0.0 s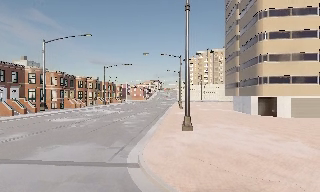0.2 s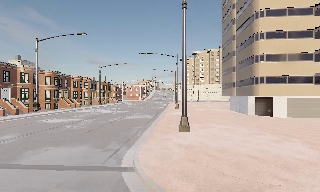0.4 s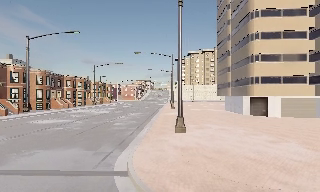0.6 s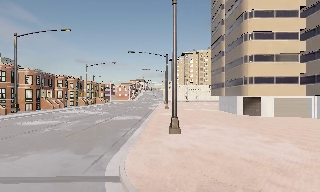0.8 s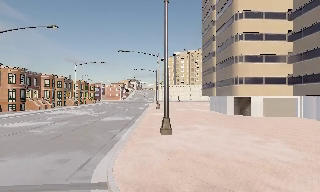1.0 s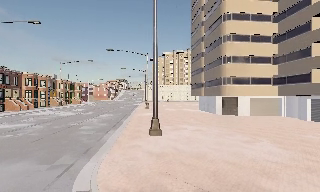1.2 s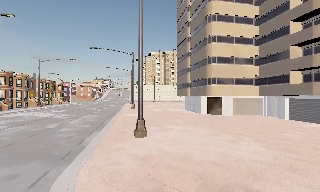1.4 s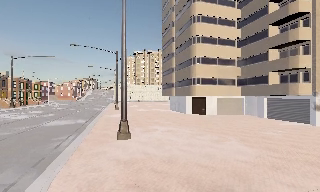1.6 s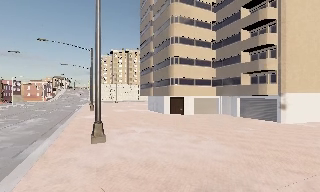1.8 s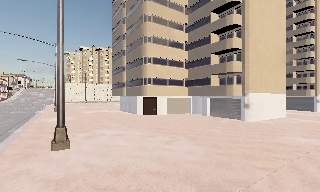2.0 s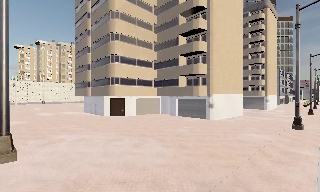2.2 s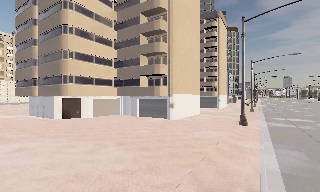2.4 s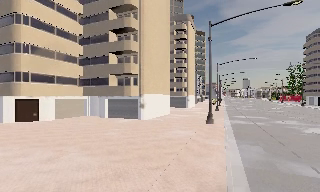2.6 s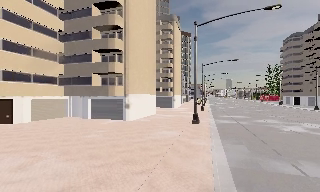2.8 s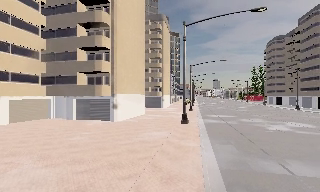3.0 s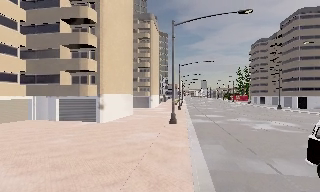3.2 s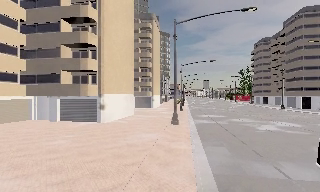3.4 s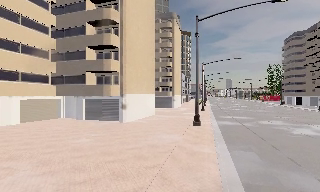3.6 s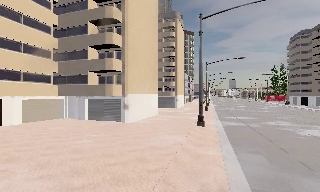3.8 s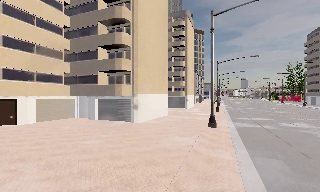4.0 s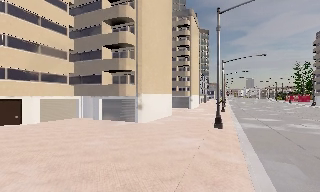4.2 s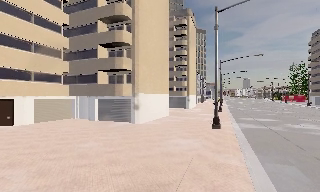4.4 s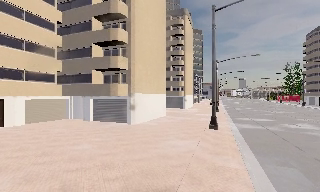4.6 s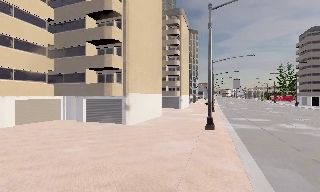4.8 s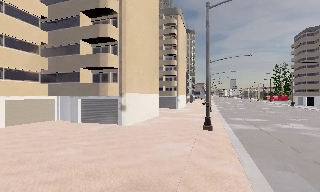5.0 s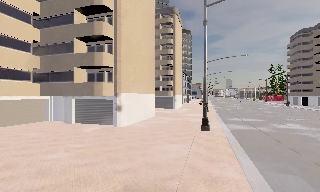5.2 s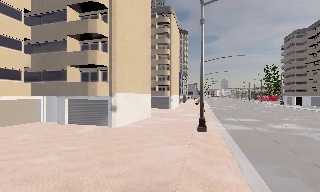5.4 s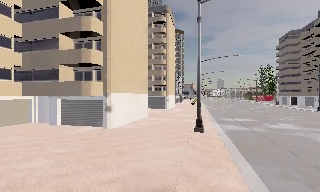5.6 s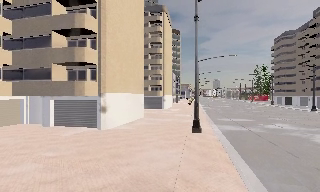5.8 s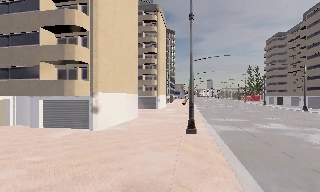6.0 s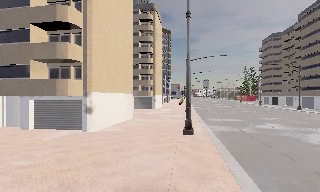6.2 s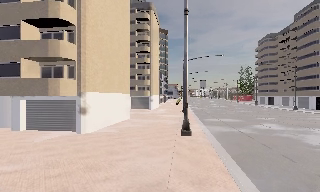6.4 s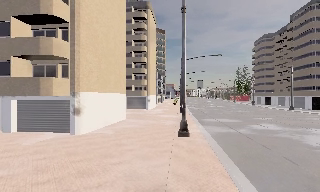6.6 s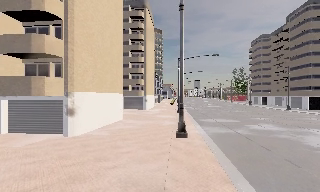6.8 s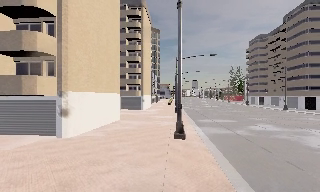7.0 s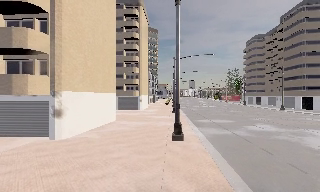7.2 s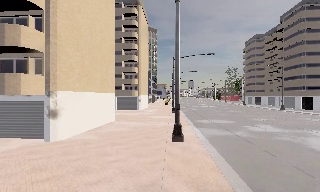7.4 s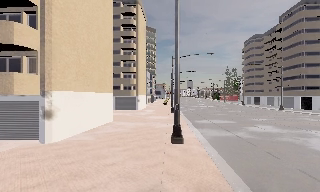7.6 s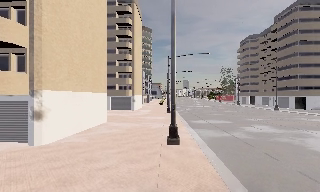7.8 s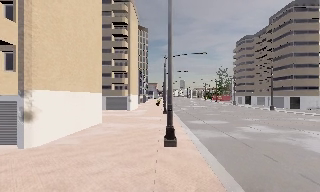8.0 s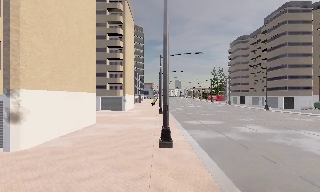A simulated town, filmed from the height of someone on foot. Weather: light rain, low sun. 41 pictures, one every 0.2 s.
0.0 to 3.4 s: The camera swings to its right by about 80 degrees, and the scene slides to the left. It travels forward, about 5 m.
3.4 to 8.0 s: The camera swings to its right by about 15 degrees, and the scene slides to the left. It travels forward, about 7 m, so what stands in front looms larger.
The film runs forward here.
